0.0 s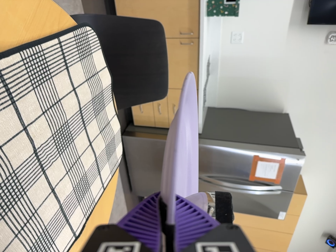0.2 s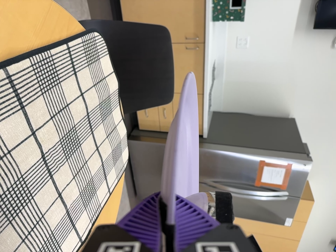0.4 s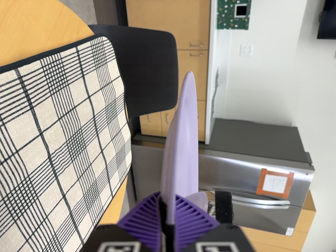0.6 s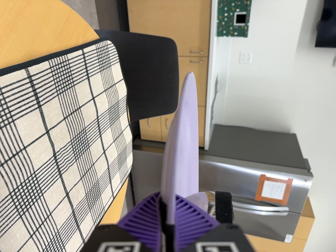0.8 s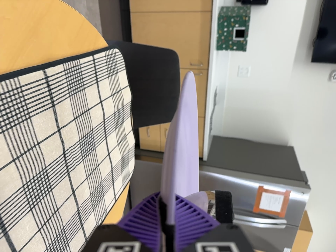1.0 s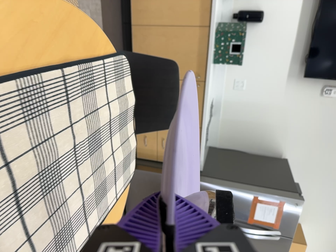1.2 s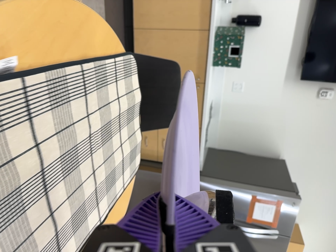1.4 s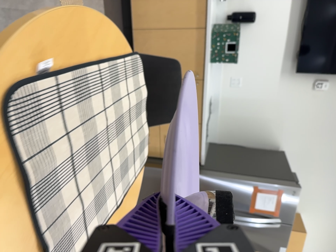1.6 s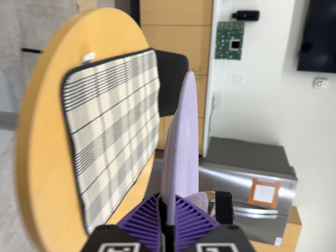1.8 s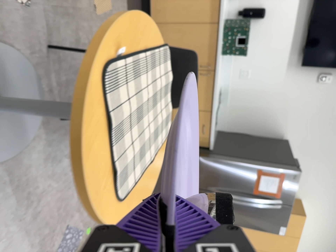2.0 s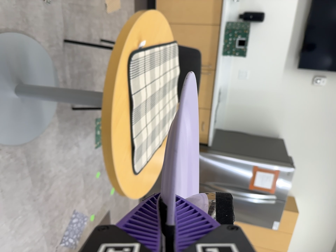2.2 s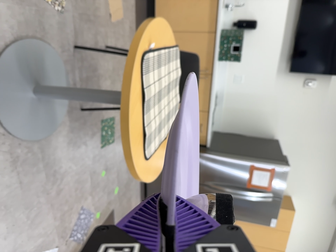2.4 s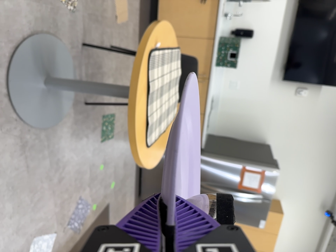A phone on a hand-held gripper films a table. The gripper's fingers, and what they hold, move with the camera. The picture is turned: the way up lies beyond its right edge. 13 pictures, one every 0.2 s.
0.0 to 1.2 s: The camera travels backward, toward the bottom of its view and to its left, about 20 cm, so what stands in front gets smaller. Its aim tips toward the top of its view by about 10 degrees.
1.2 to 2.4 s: The camera travels backward and toward the bottom of its view, about 80 cm, so what stands in front gets smaller.
The film runs backward here.
